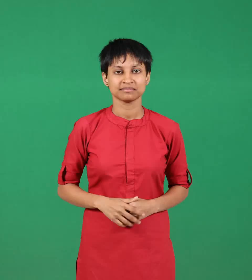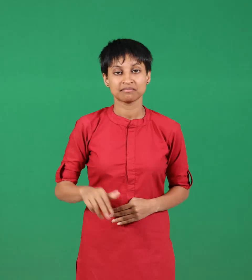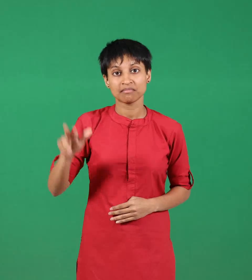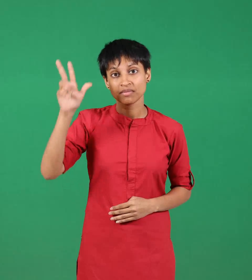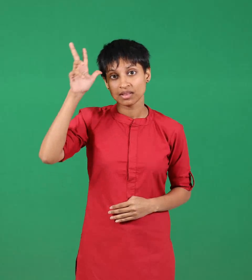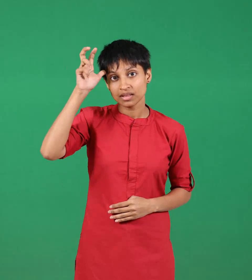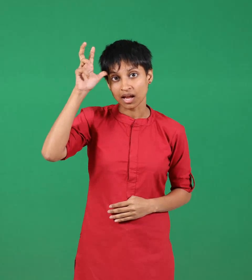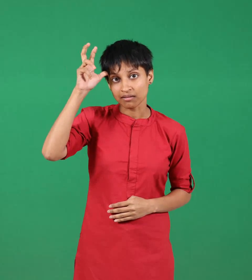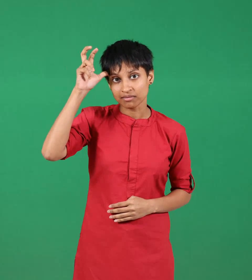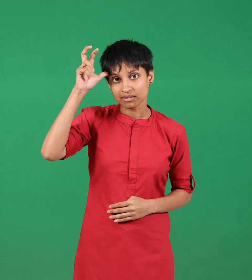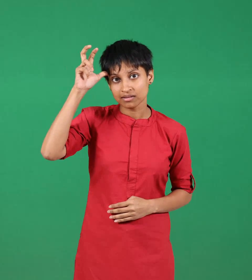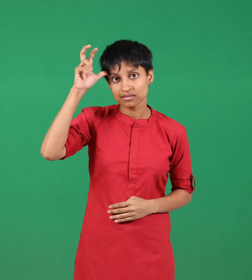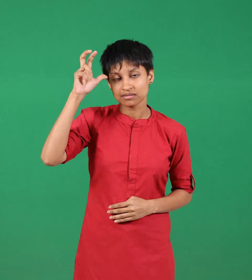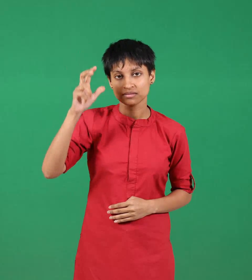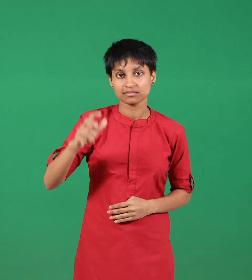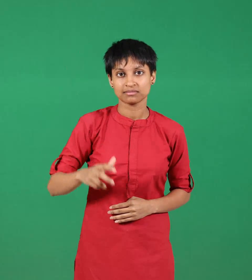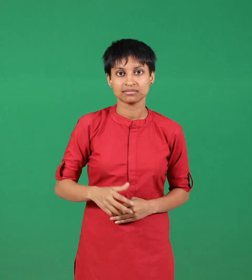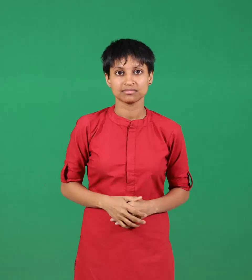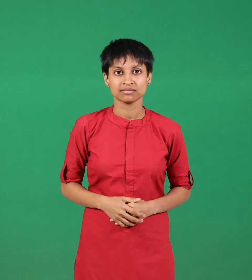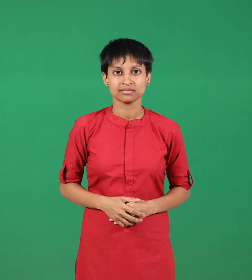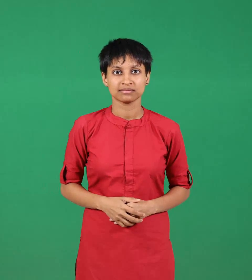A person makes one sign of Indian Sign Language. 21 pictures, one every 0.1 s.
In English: evil, demon & devil
